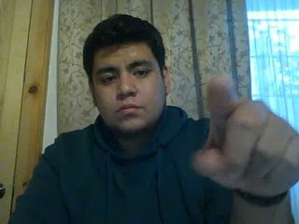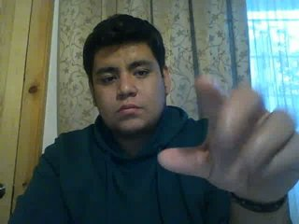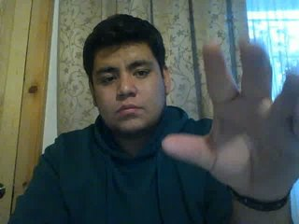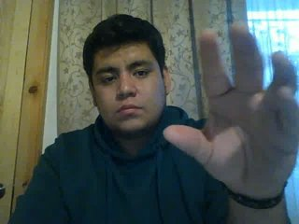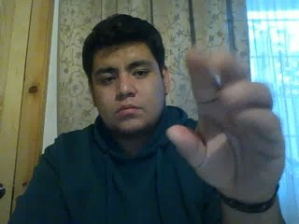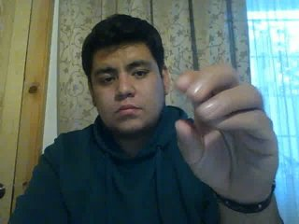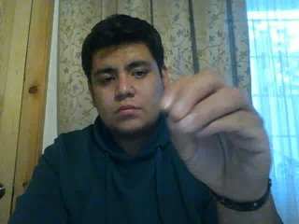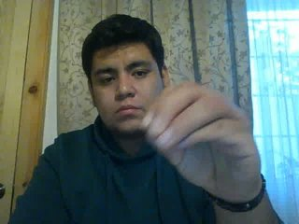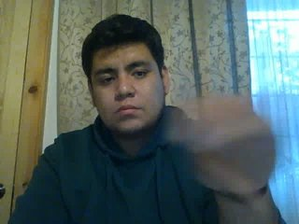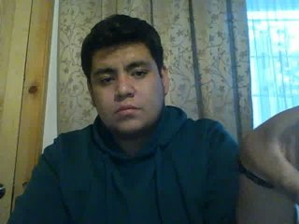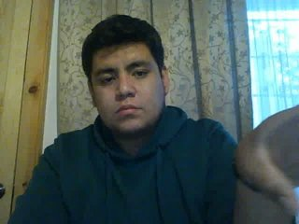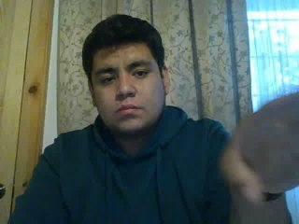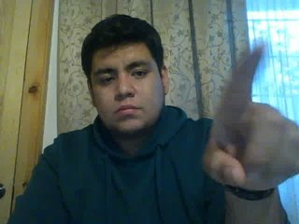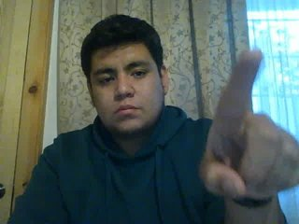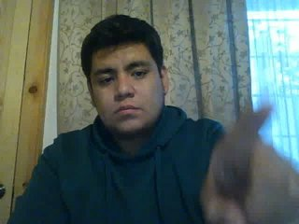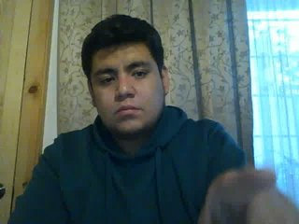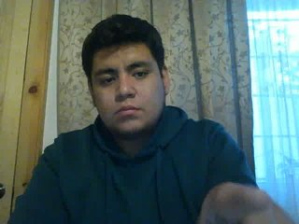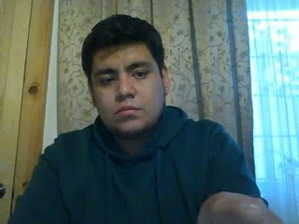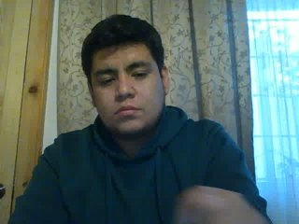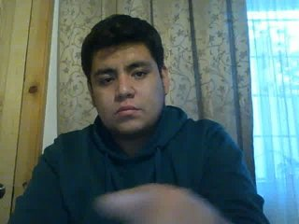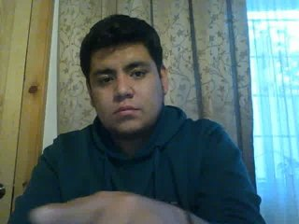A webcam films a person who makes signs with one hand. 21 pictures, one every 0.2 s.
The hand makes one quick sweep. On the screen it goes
to the right.
0.2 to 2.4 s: On the screen the hand sweeps to the right. The name of the sign: Throw left.
2.5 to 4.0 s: Pointing with one finger.
